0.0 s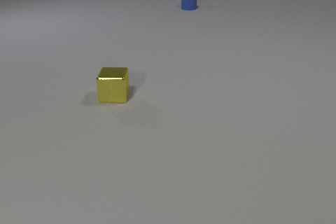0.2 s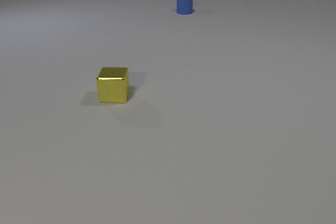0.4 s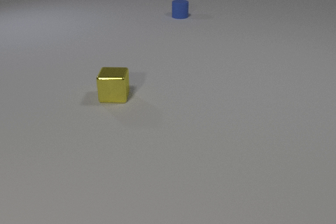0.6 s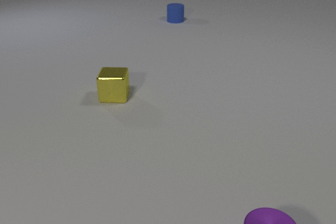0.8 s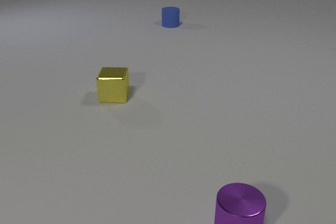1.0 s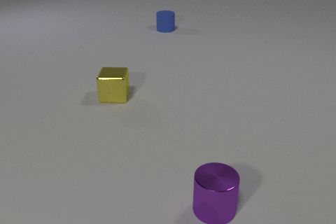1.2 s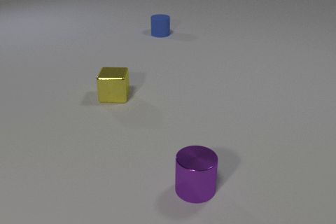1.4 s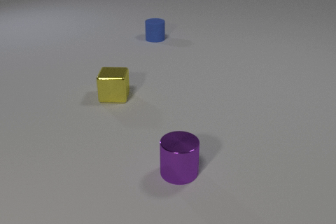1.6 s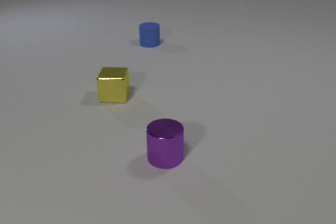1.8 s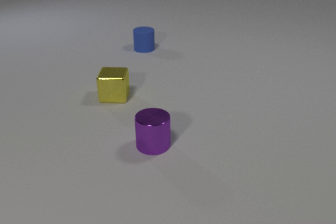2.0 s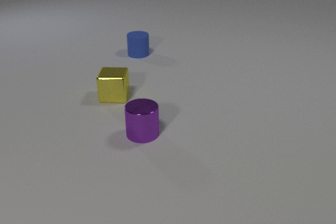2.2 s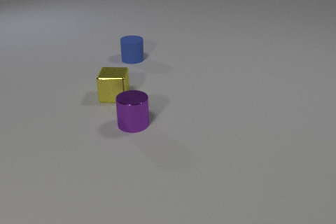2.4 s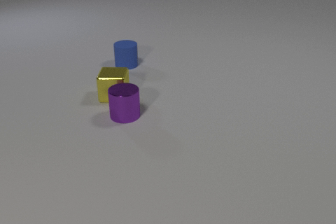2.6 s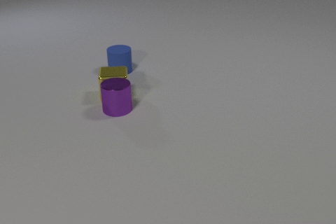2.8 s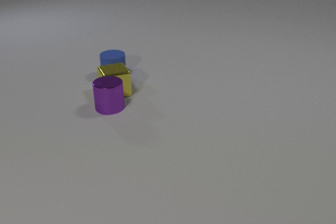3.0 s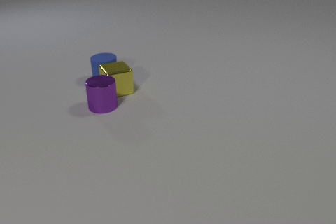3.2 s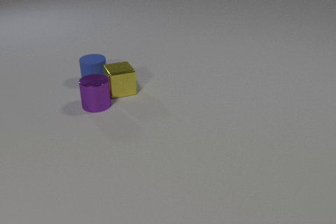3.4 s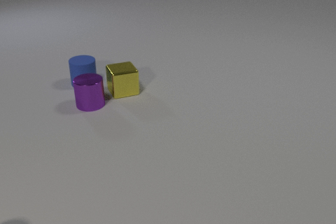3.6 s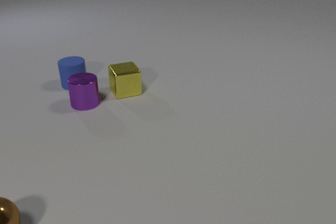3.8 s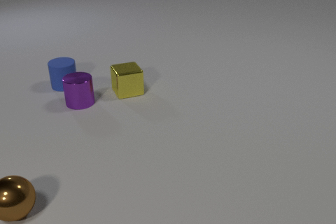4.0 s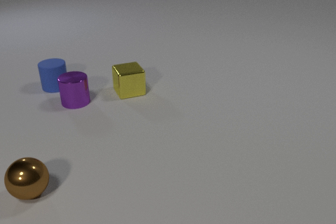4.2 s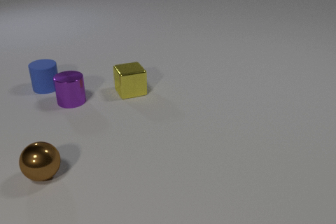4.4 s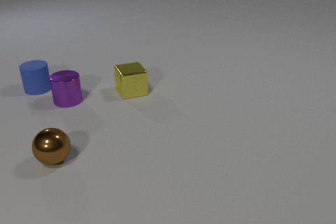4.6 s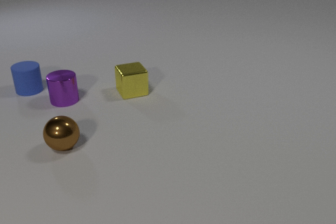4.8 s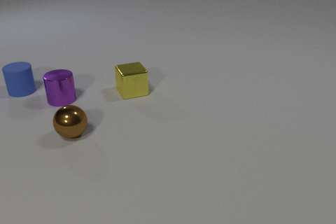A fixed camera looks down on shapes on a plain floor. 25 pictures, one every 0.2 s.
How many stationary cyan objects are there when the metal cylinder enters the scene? 0.
Are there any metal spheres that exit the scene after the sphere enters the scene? no.
How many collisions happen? 2.
0.0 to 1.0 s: The purple metal cylinder comes in at the bottom edge, slides away from the camera and to the left. The blue rubber cylinder slides toward the camera.
1.0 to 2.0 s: The purple metal cylinder slides away from the camera and to the left. The blue rubber cylinder slides toward the camera.
2.0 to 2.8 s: The purple metal cylinder slides away from the camera and to the left. The yellow metal cube slides away from the camera, spins so that its near face slides to the right, counterclockwise seen from above. The blue rubber cylinder slides toward the camera and to the left. The purple metal cylinder and the yellow metal cube collide.
2.8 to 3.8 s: The purple metal cylinder slides to the left and away from the camera. The yellow metal cube slides to the right. The brown metal sphere comes in at the bottom edge, rolls away from the camera and to the right. The blue rubber cylinder slides to the left. The yellow metal cube and the blue rubber cylinder collide.
3.8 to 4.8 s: The purple metal cylinder slides to the left and away from the camera. The brown metal sphere rolls away from the camera and to the right. The blue rubber cylinder slides to the left.
